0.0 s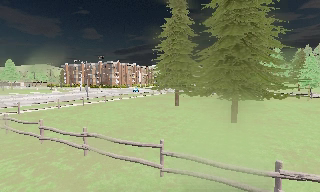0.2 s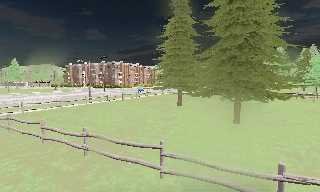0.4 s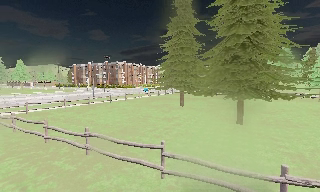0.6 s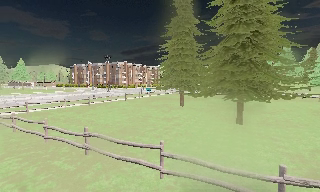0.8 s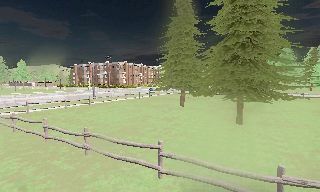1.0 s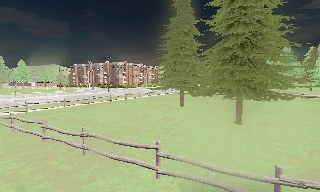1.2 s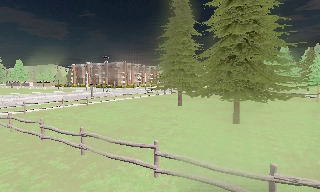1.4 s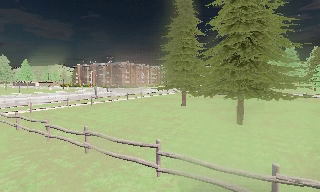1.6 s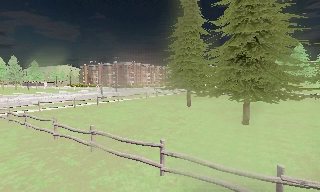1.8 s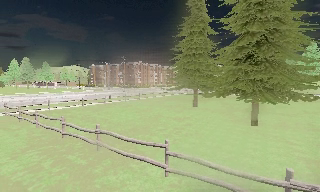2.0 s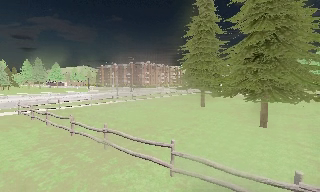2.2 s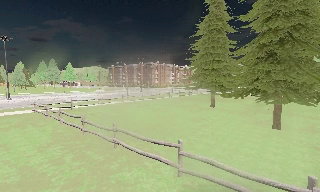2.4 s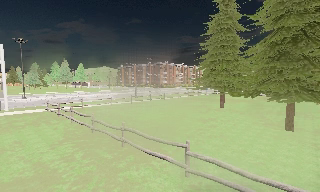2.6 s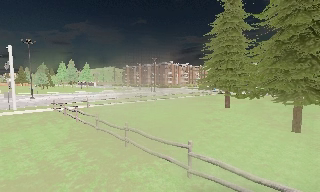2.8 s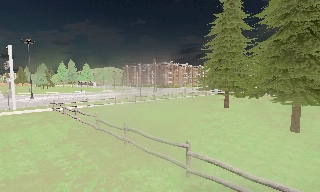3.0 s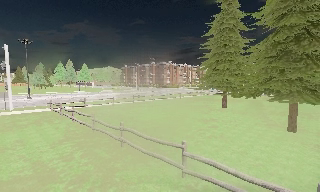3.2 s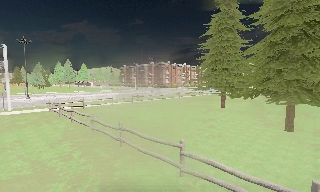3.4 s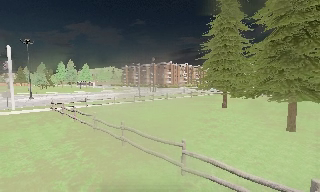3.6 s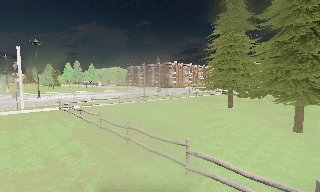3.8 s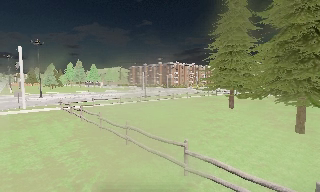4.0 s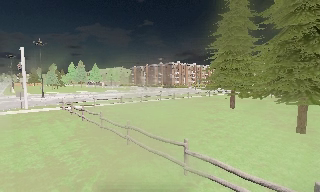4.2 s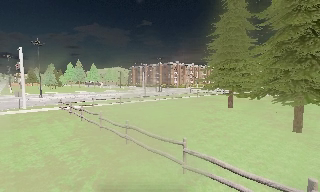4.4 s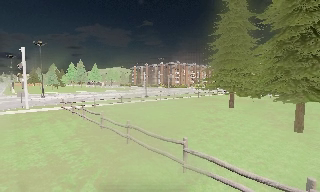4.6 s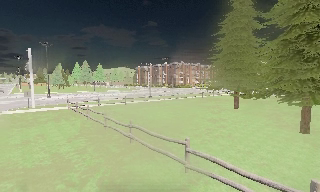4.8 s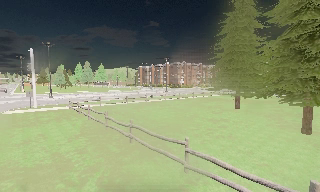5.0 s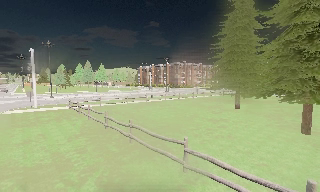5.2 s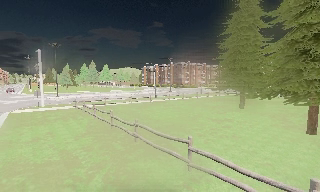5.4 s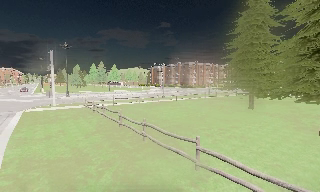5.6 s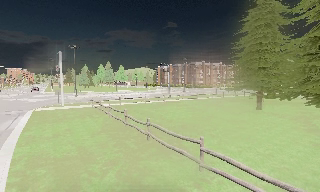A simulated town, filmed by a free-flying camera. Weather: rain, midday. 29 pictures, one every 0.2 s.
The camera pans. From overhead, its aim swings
counterclockwise.
The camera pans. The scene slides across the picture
to the right.
0.0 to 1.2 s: The camera shifts only a little, or ends up much as it began.
1.2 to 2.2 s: The scene slides to the right, as the camera pans about 10 degrees to its left.
2.2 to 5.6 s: The camera pans to its left, which is counterclockwise from overhead, by about 15 degrees. It travels to its right and backward, about 1 m.
The film runs forward here.
